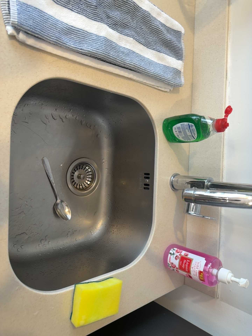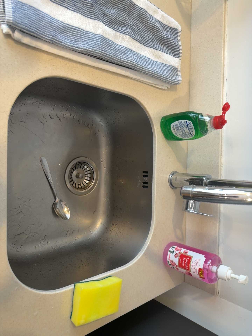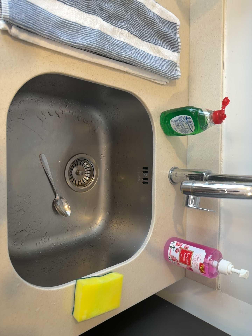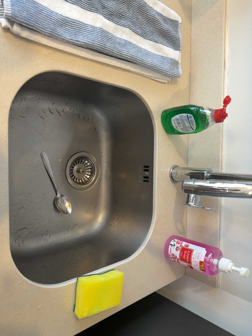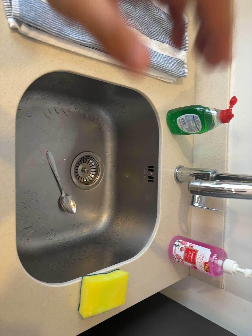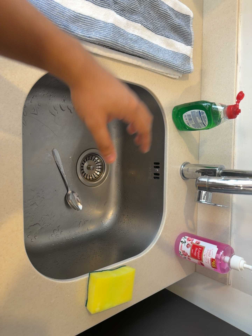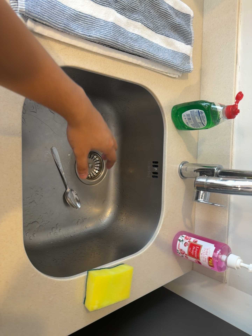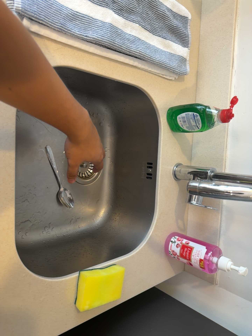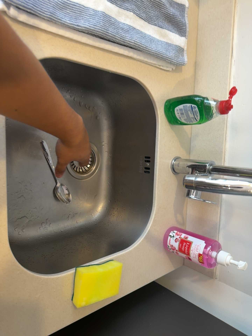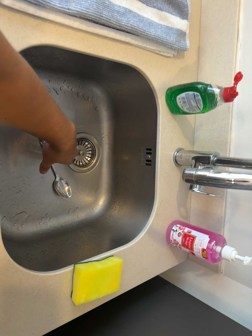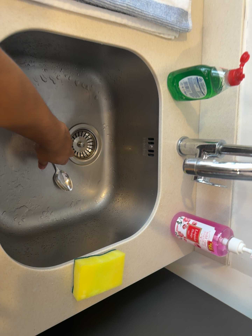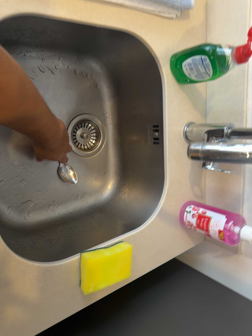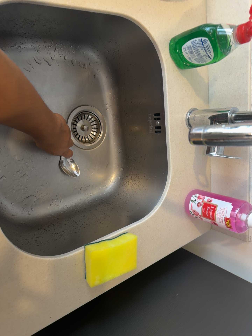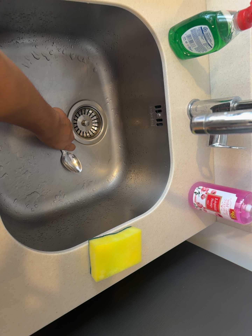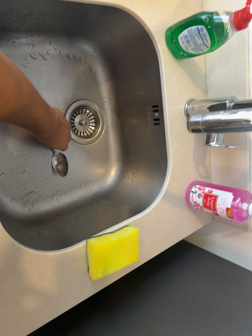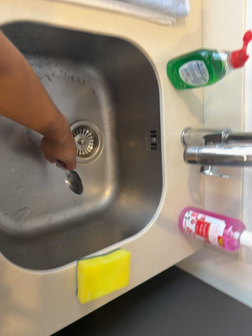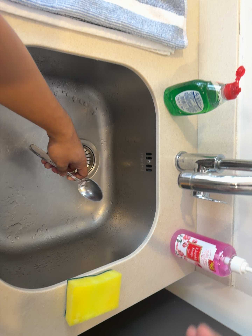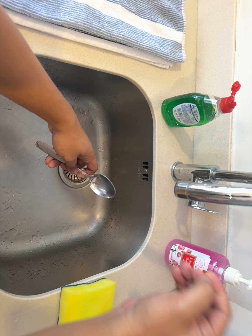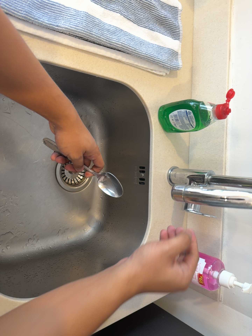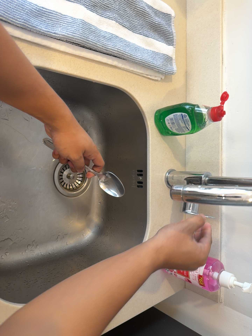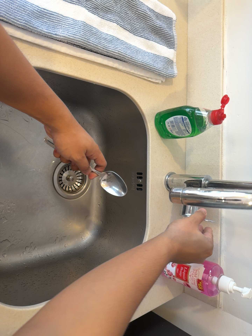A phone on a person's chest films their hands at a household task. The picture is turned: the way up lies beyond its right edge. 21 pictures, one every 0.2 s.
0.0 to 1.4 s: The camera shifts only a little, or ends up much as it began.
1.4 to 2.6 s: The camera travels forward and to its right, about 12 cm, so what stands in front looms larger. Its aim tips toward the bottom of its view by about 10 degrees, and the scene shifts upward. It rolls about its line of sight by about 10 degrees, and the scene rotates counterclockwise.
2.6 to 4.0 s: The camera's aim tips toward the top of its view by about 15 degrees, and the scene shifts downward.
The film runs forward here.
